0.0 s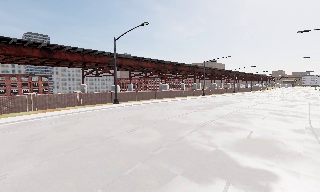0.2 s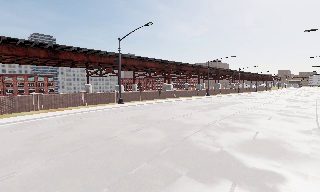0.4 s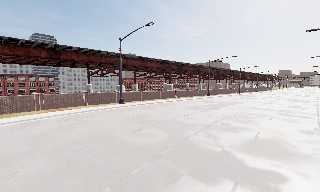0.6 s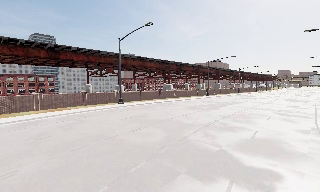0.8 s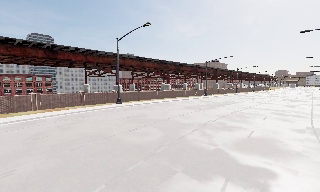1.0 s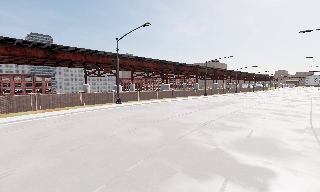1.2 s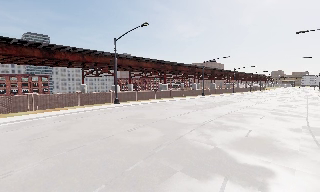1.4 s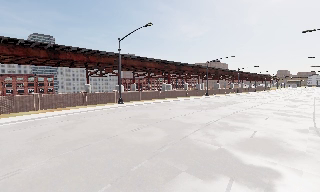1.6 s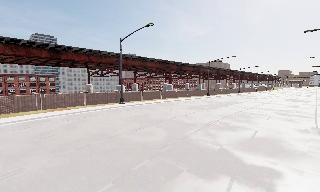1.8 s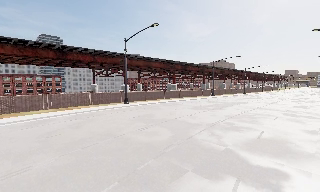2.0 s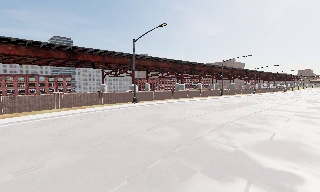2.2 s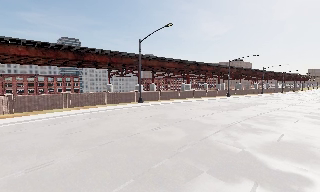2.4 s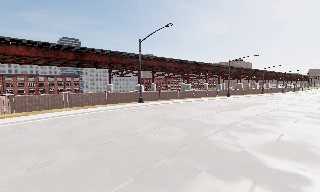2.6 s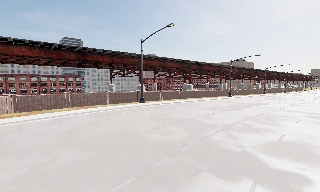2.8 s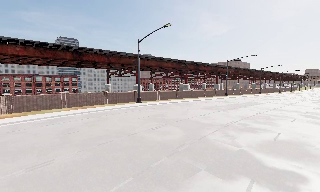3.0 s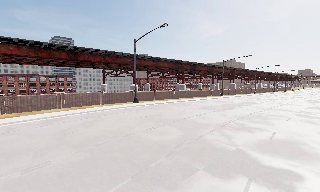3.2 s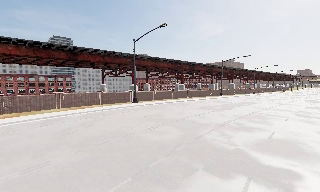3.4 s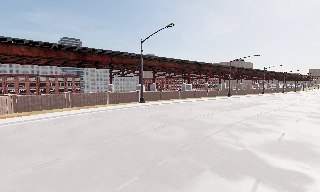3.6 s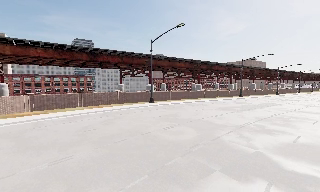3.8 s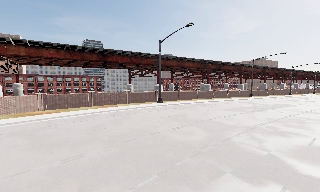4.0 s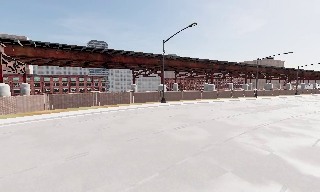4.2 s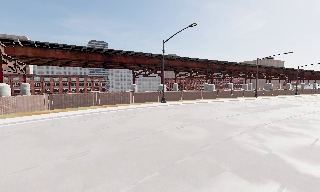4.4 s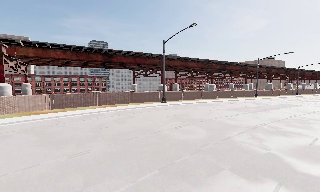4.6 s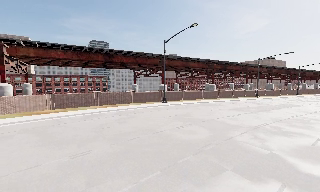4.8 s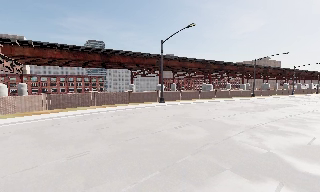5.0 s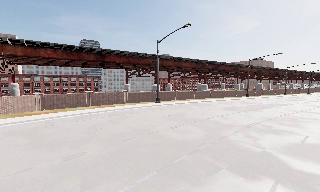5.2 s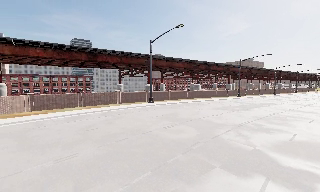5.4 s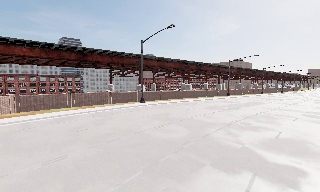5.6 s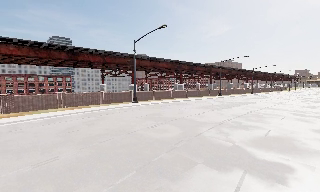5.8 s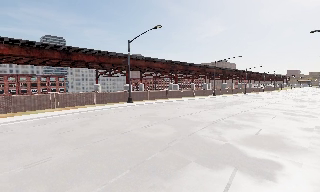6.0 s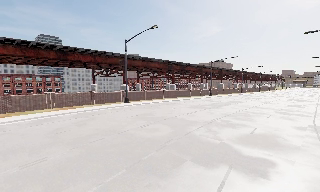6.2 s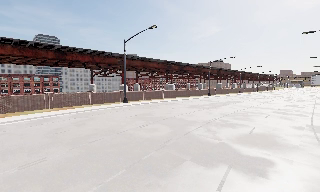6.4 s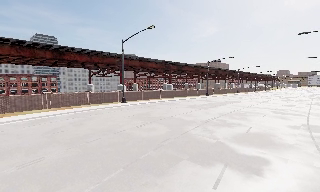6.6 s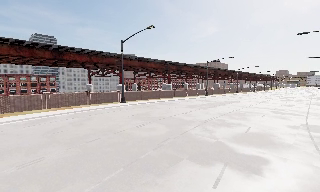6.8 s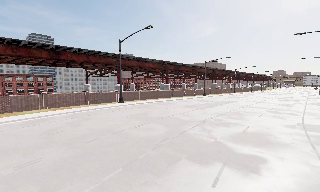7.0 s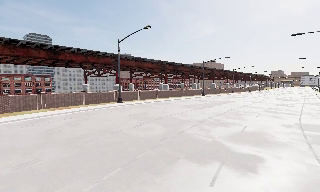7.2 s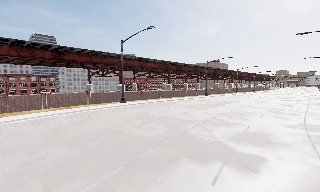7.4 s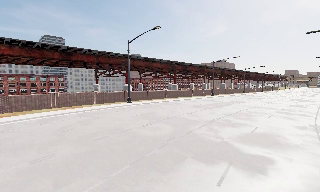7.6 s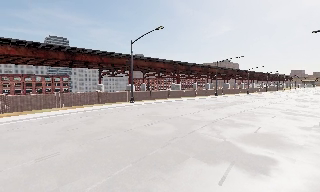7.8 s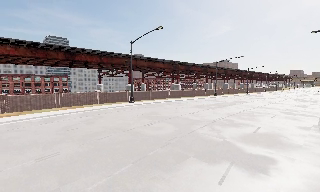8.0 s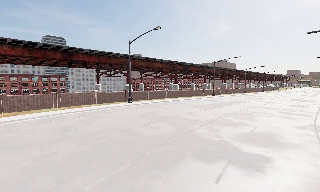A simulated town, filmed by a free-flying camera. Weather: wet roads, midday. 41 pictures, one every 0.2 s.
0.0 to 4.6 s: The camera swings to its left by about 15 degrees, and the scene slides to the right. It travels backward, about 1 m, so what stands in front gets smaller.
4.6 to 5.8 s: The camera pans to its right, which is clockwise from overhead, by about 15 degrees.
5.8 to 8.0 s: The camera travels backward, about 0.5 m, so what stands in front gets smaller.
The film runs backward here.
